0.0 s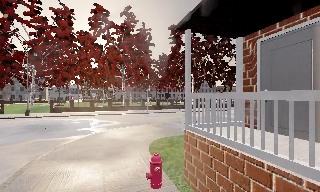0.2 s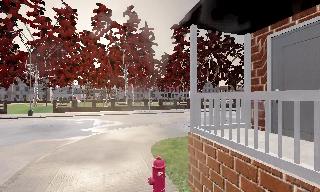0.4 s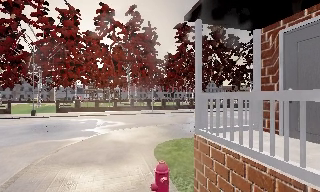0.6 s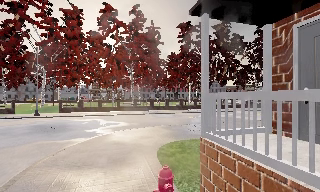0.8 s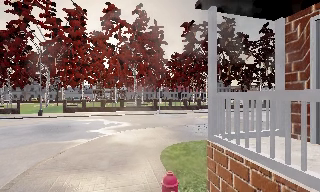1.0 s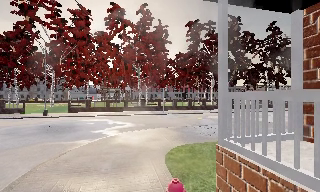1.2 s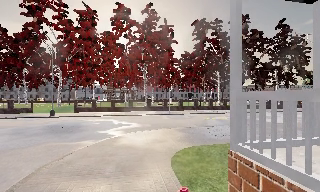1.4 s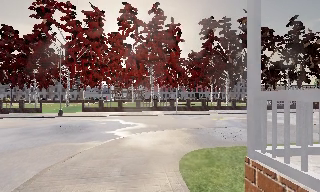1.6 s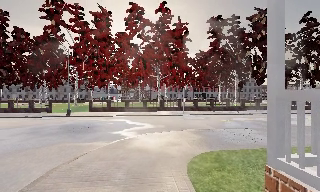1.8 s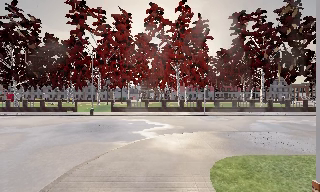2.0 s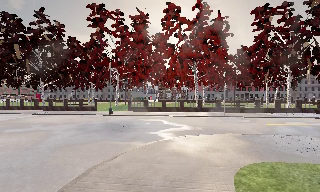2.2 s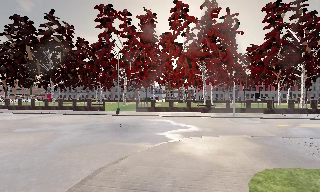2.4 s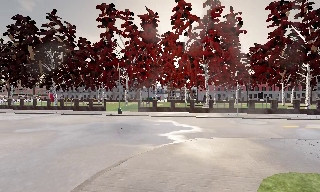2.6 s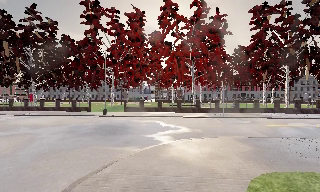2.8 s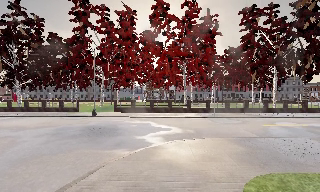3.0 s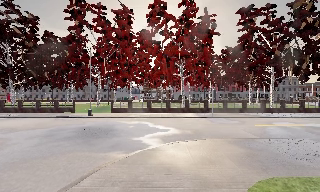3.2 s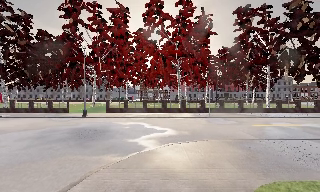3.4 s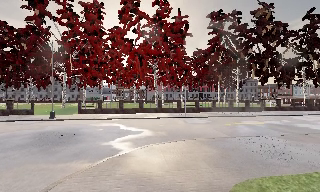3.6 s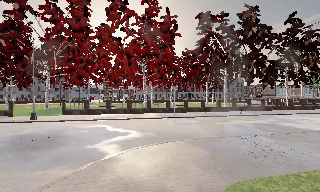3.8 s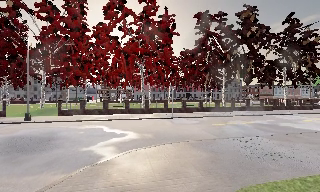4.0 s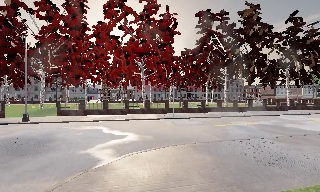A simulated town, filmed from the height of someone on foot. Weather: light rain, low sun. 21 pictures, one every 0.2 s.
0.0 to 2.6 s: The scene slides to the right, as the camera pans about 25 degrees to its left. It travels forward, about 3 m, so what stands in front looms larger.
2.6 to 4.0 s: The camera swings to its right by about 20 degrees, and the scene slides to the left. It travels forward, about 2 m, so what stands in front looms larger.
The film runs forward here.
